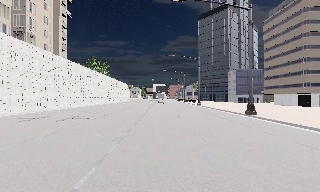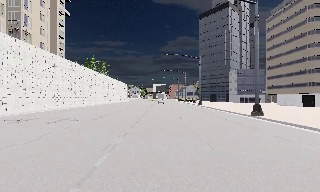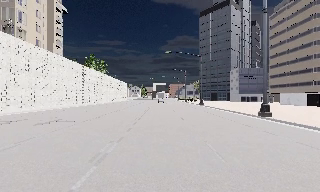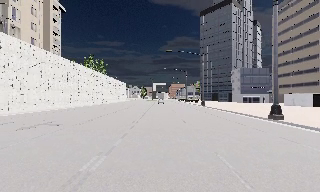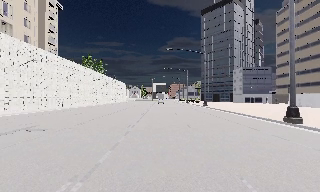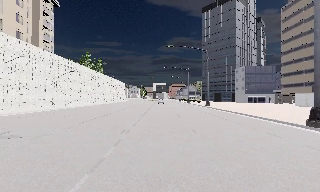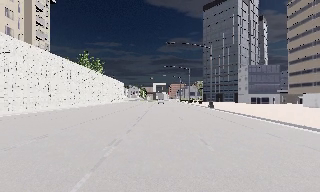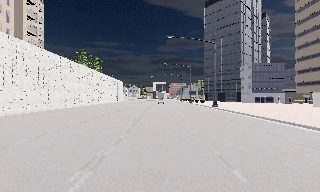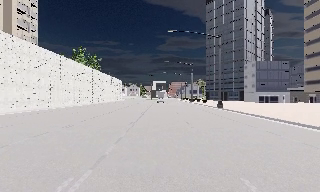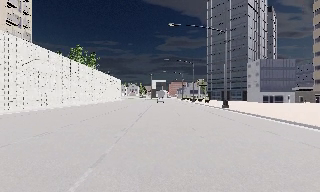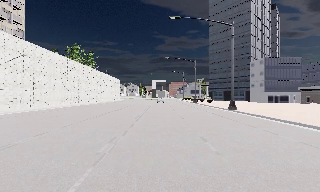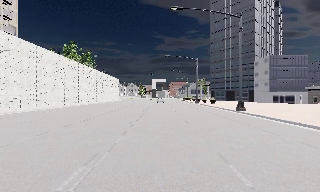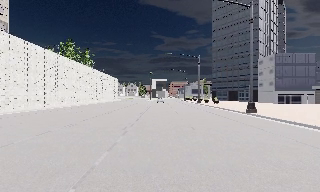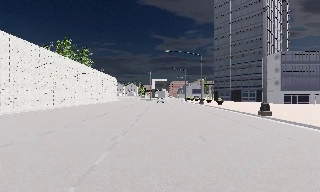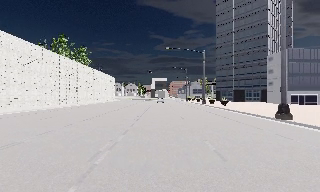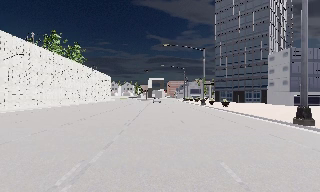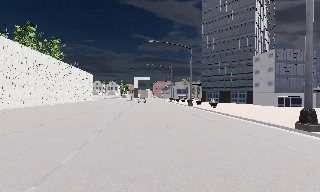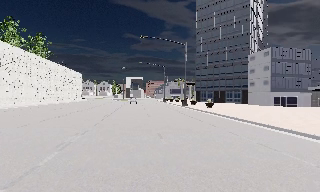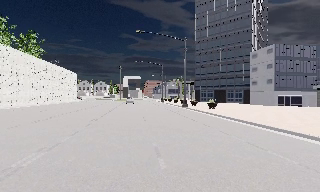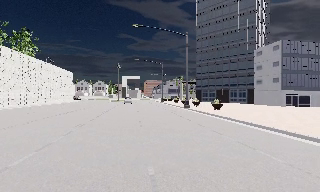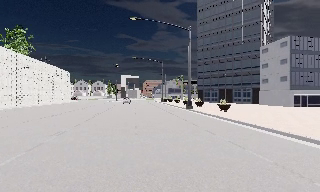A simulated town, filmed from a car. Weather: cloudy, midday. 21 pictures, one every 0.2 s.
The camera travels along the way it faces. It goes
forward.
0.0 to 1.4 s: The camera travels forward, about 10 m, so what stands in front looms larger. It gains speed.
1.4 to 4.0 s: The camera travels forward, about 25 m, so what stands in front looms larger.
The film runs forward here.
